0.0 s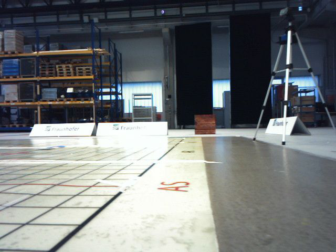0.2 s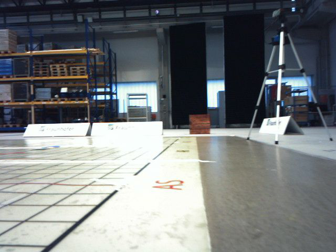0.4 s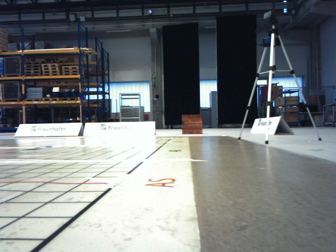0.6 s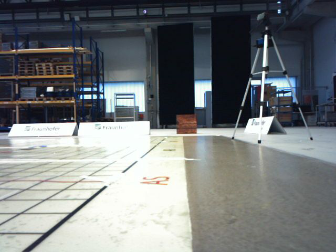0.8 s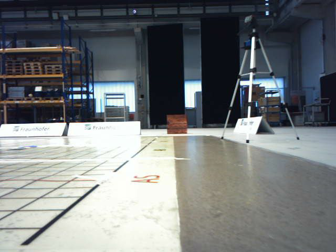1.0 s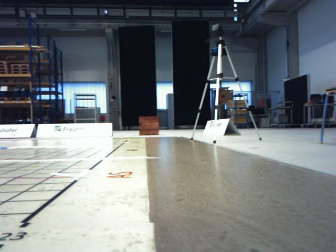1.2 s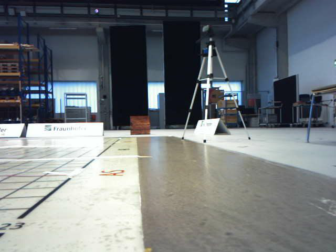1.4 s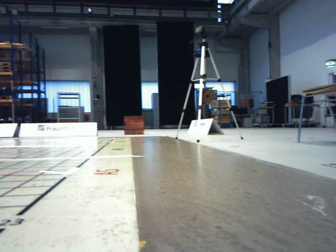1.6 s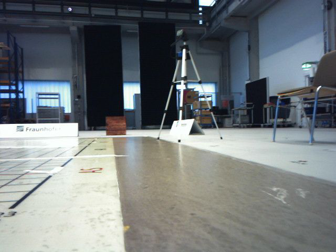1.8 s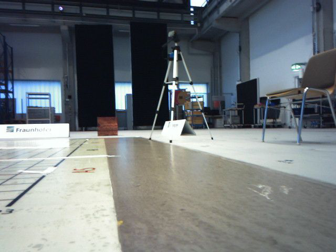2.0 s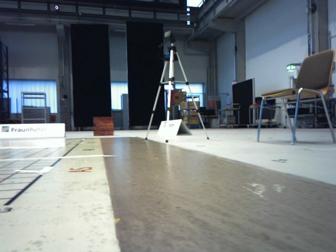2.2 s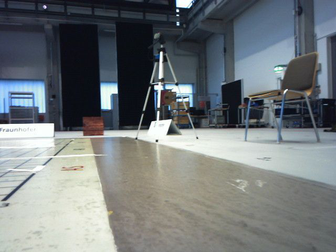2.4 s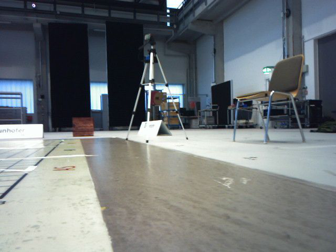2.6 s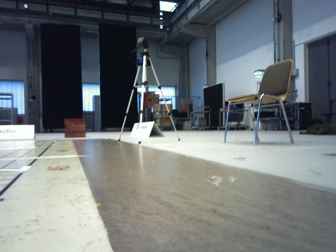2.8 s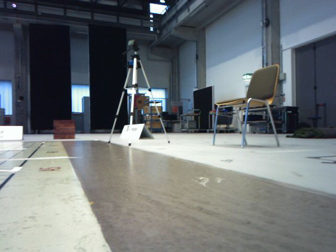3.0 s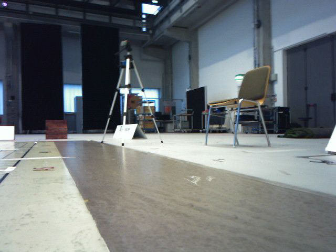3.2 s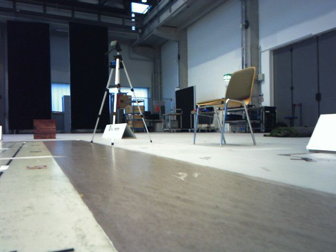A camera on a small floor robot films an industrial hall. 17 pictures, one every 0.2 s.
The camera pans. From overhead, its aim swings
clockwise.
The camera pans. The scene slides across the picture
to the left.
0.0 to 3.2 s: The scene slides to the left, as the camera pans about 30 degrees to its right. It travels backward, about 0.6 m.
The film runs backward here.
